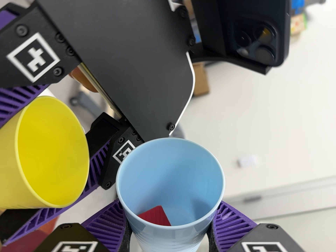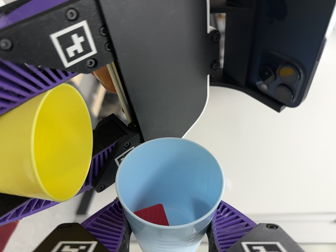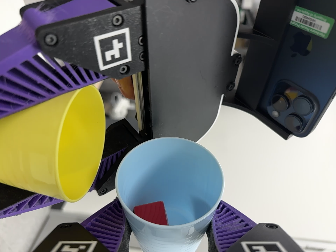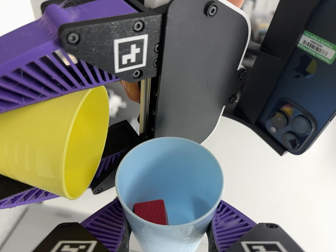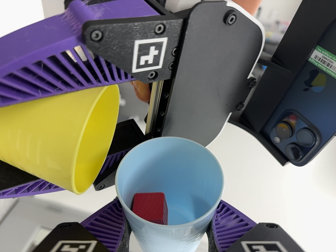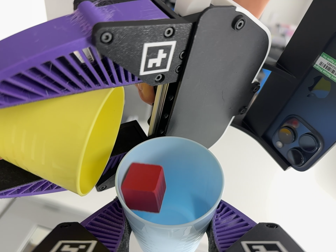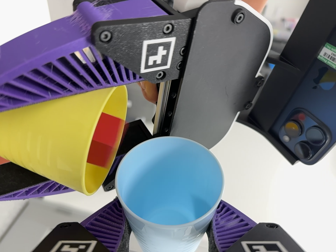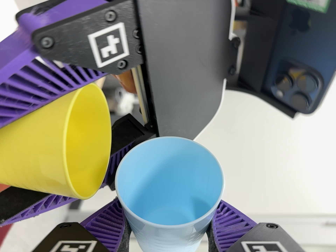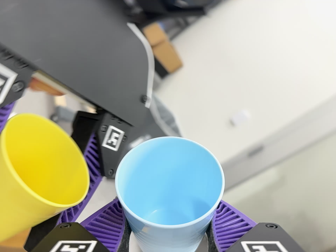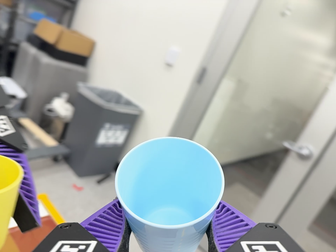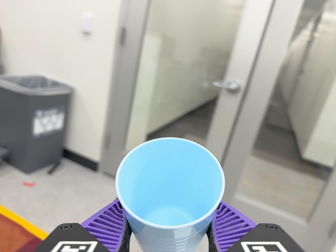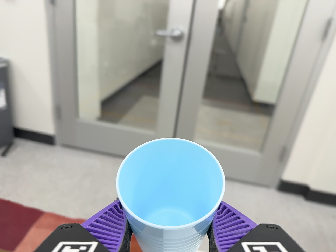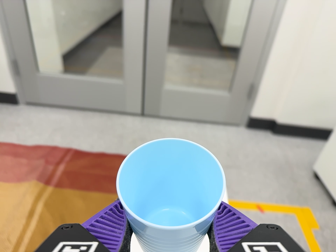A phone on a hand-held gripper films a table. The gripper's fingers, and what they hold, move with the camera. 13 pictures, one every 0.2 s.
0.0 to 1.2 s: The camera travels to its left, about 7 cm. It rolls about its line of sight by about 30 degrees, and the scene rotates clockwise.
1.2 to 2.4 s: The scene slides to the left, as the camera pans about 25 degrees to its right. It travels to its right and toward the bottom of its view, about 38 cm, so close, fixed things drift to the left. Its aim tips toward the bottom of its view by about 40 degrees, and the scene shifts upward. It rolls about its line of sight by about 115 degrees, and the scene rotates counterclockwise.
The film runs forward here.
